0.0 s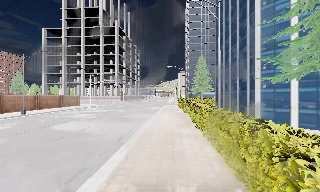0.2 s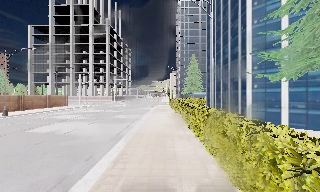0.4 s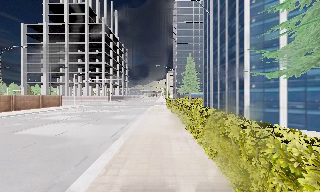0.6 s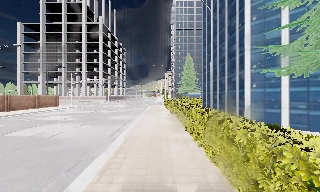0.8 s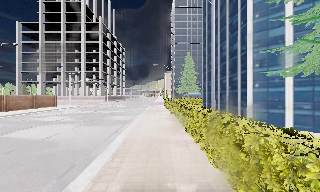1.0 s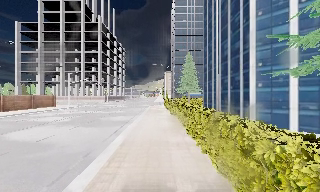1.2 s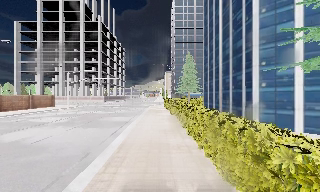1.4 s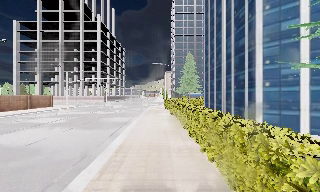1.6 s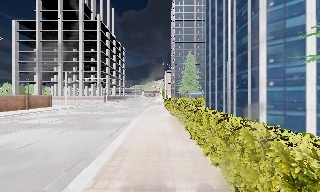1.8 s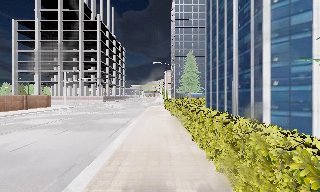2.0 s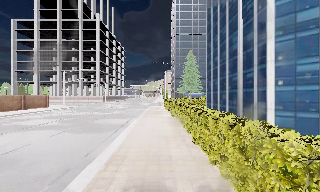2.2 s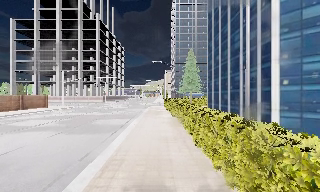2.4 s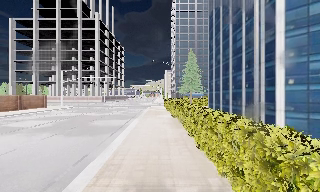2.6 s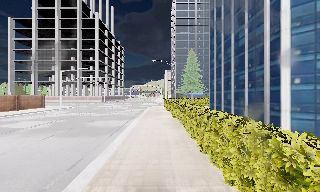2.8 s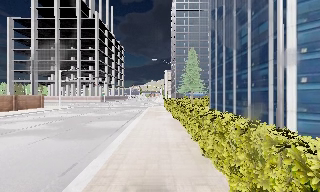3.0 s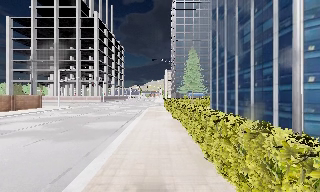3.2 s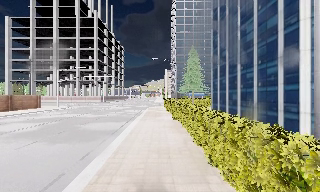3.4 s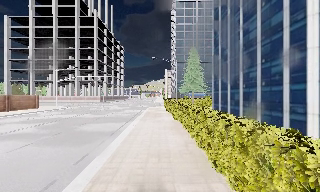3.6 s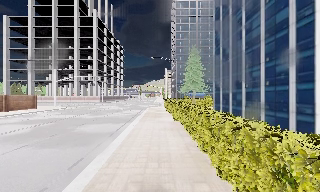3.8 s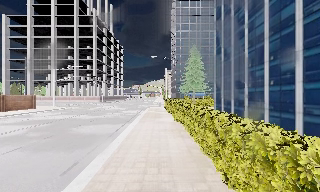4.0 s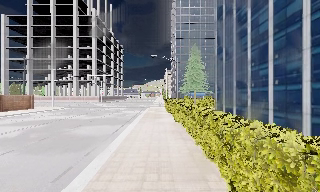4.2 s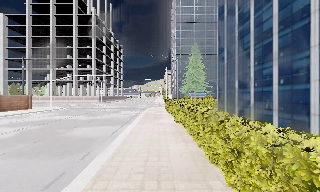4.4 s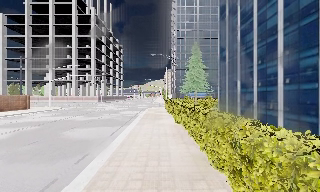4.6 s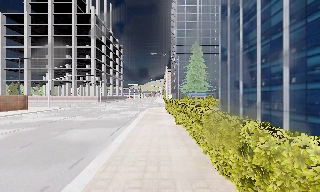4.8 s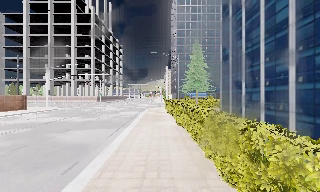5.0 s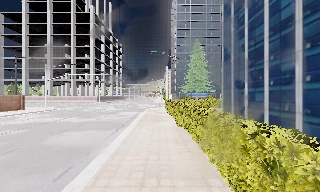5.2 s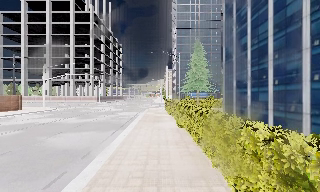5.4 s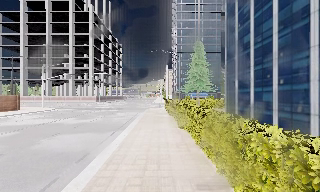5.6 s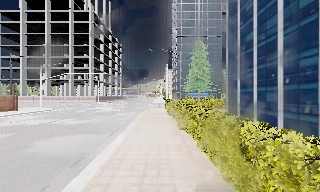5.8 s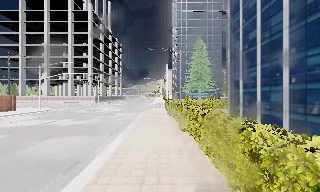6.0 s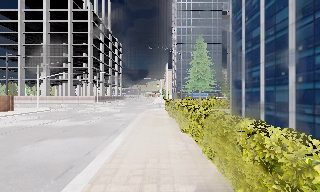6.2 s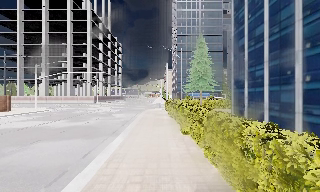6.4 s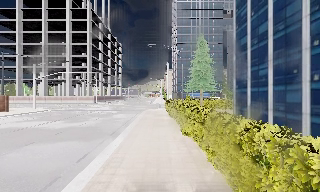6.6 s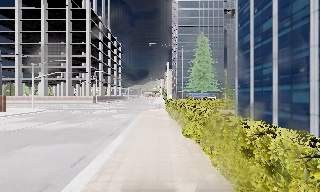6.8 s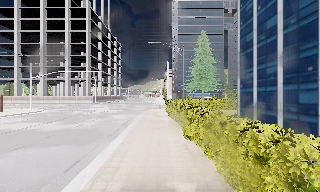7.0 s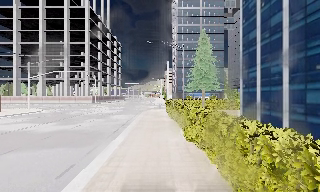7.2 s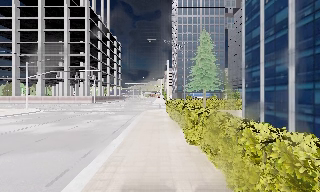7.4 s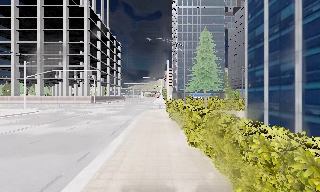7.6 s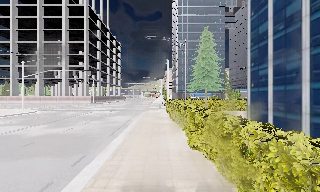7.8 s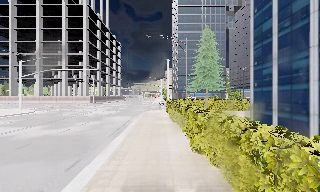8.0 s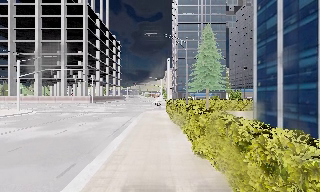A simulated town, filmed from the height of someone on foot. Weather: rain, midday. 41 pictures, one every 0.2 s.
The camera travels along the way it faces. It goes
forward.
0.0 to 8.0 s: The camera travels forward, about 15 m, so what stands in front looms larger.
The film runs forward here.
